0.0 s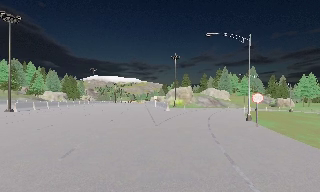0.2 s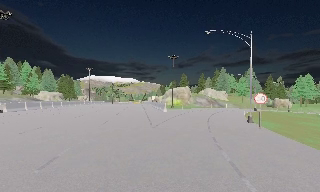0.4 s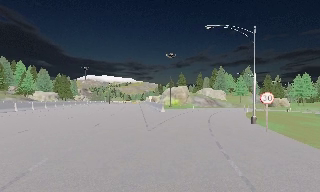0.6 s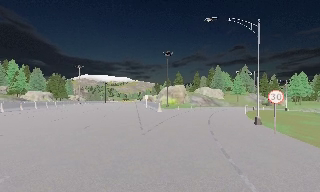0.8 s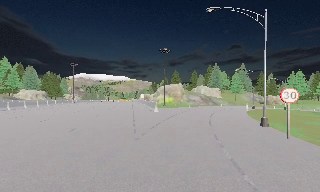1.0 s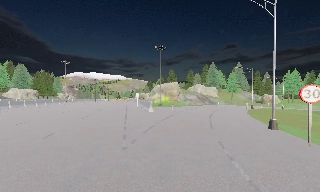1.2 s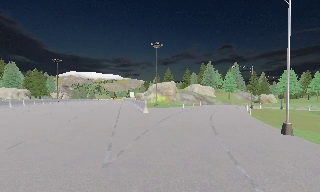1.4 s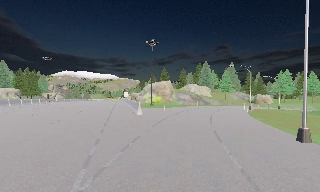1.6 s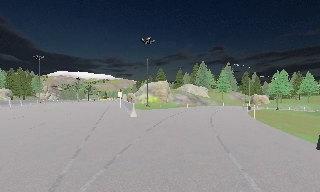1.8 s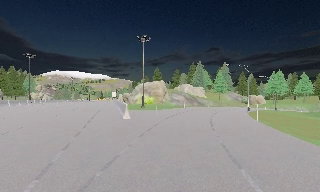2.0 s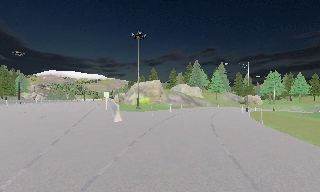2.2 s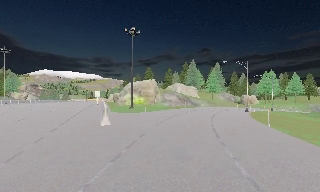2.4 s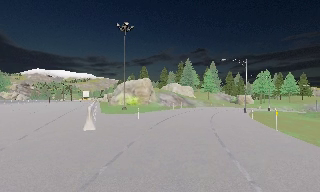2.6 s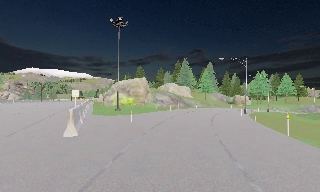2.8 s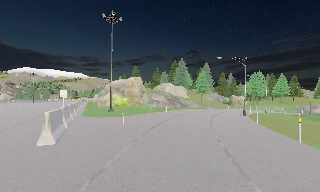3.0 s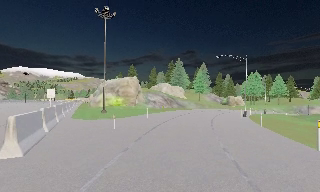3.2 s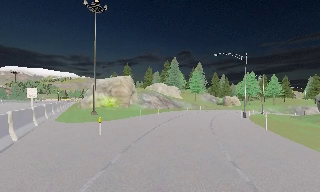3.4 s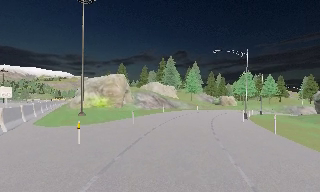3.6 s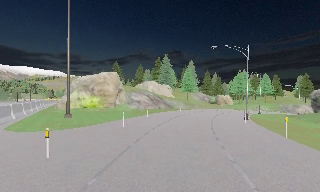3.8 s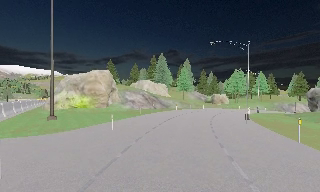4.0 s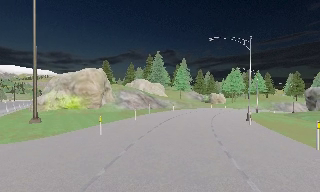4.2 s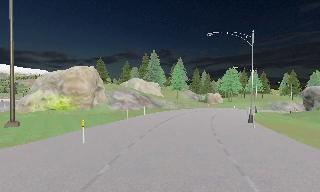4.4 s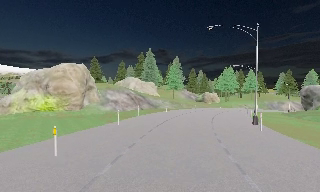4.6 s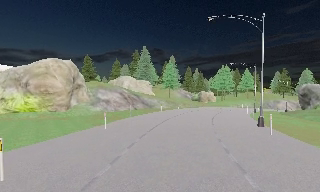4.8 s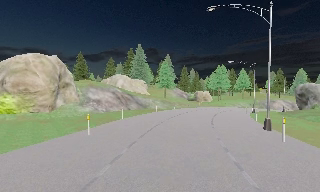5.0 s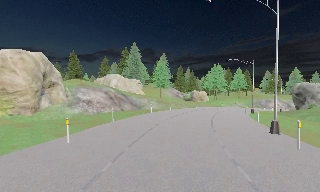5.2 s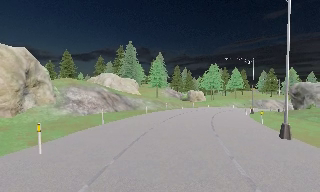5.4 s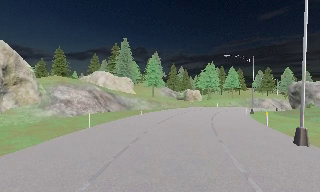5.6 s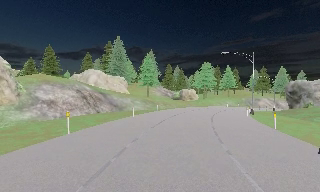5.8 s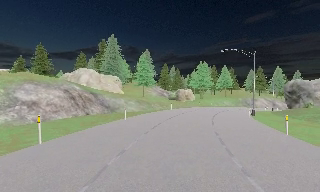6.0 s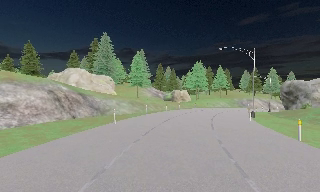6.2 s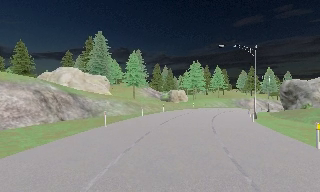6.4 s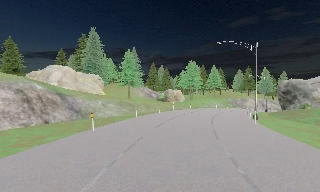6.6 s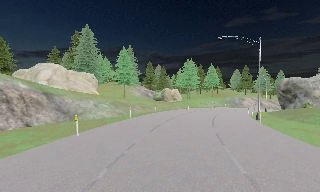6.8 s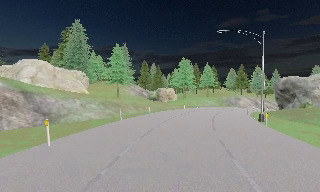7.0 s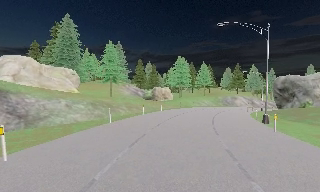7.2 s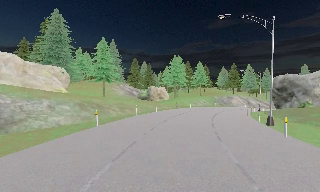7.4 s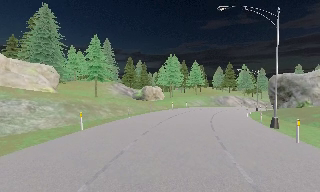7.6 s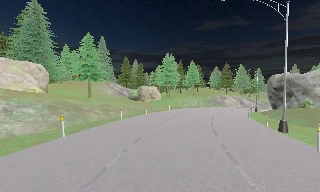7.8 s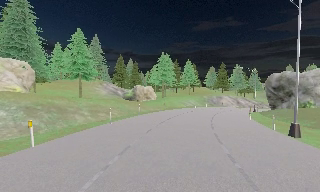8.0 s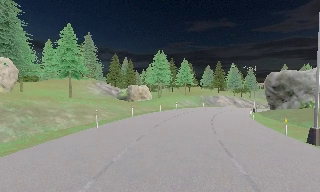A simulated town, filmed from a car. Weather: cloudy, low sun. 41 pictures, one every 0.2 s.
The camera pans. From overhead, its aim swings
clockwise.
The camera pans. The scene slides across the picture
to the left.
0.0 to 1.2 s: The camera travels forward, about 7 m, so what stands in front looms larger. It gains speed.
1.2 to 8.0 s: The camera pans to its right, which is clockwise from overhead, by about 50 degrees. It travels forward, about 45 m.
The film runs forward here.
